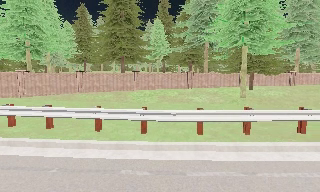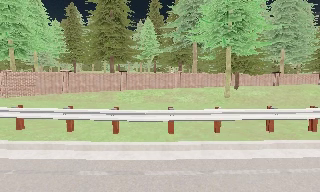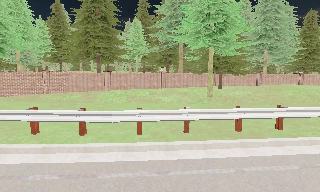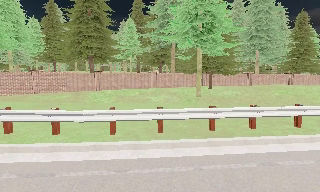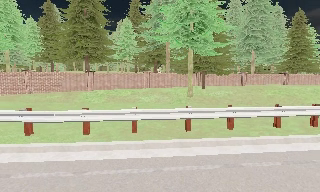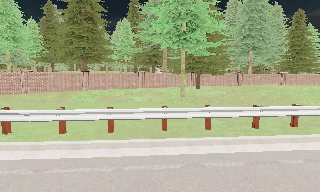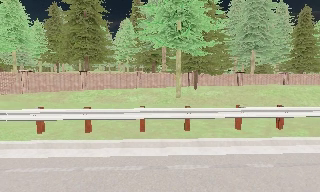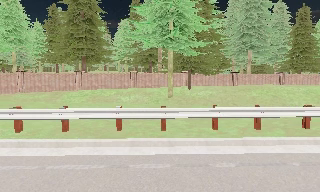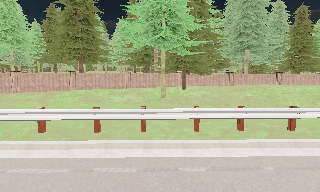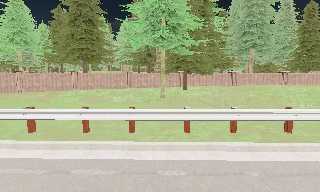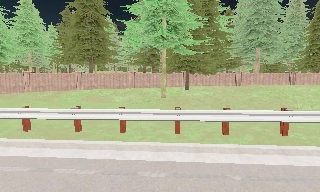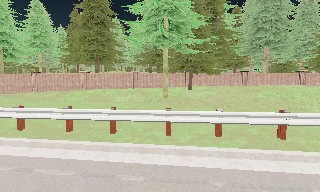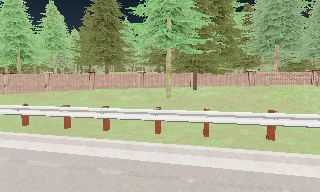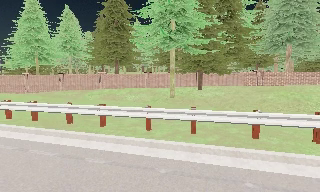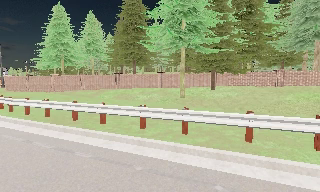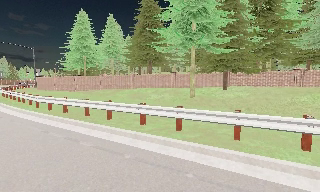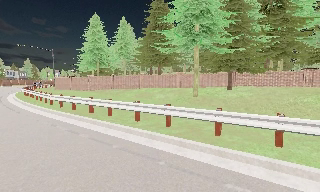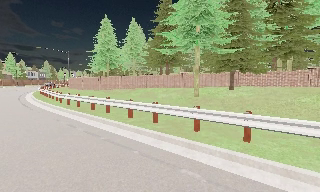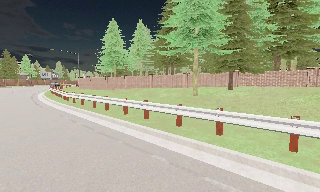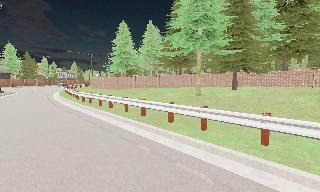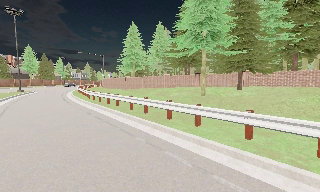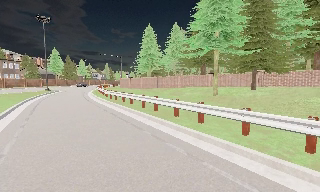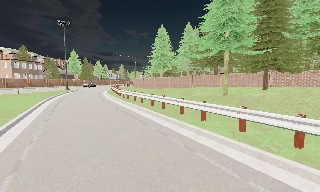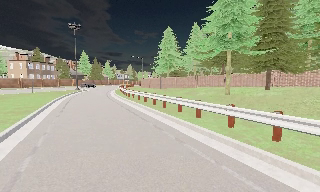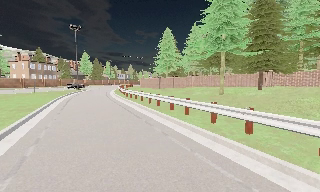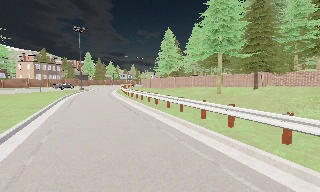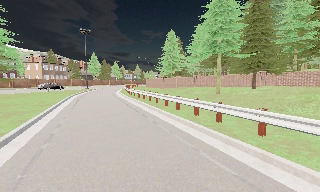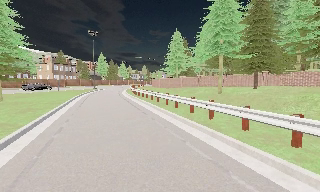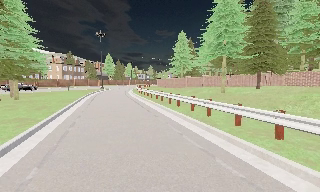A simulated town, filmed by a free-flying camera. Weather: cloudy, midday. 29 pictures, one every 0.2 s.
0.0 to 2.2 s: The camera travels to its right, about 7 m, so close, fixed things drift to the left.
2.2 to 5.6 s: The camera pans to its left, which is counterclockwise from overhead, by about 65 degrees. It travels to its right and backward, about 12 m.
The film runs backward here.
